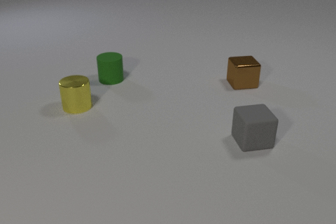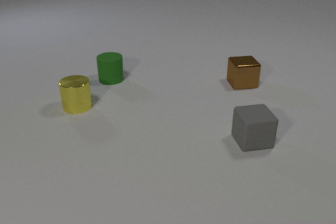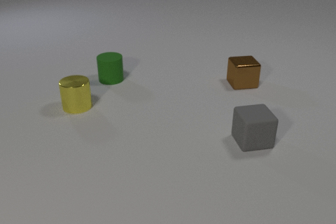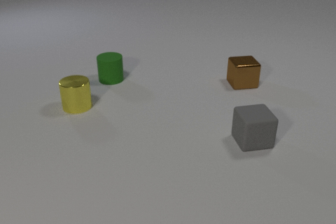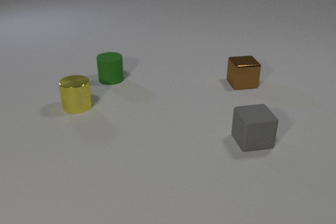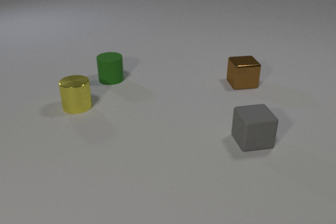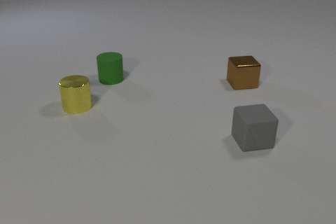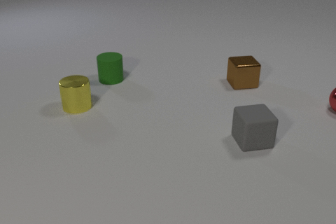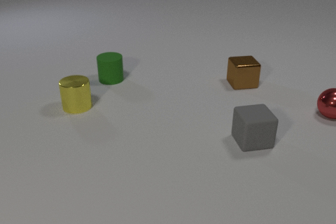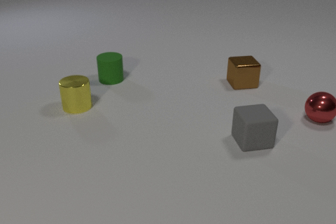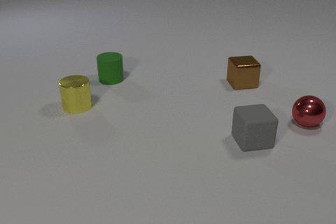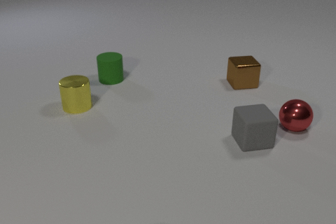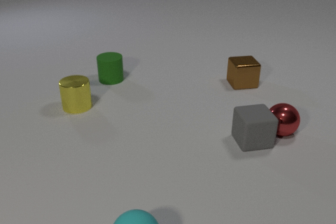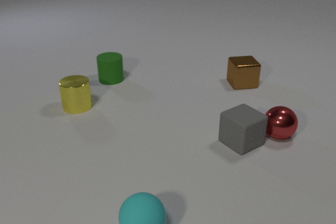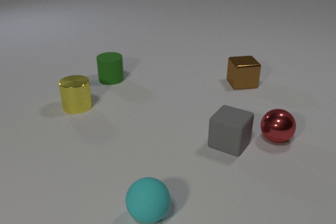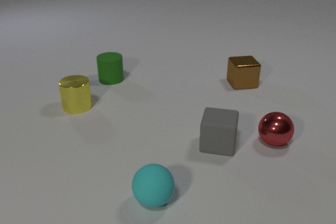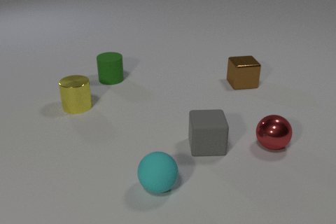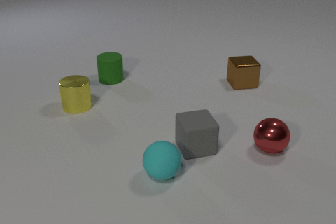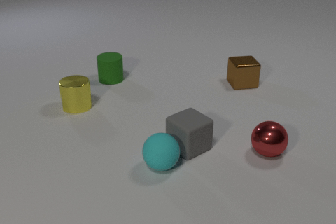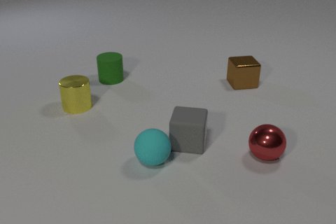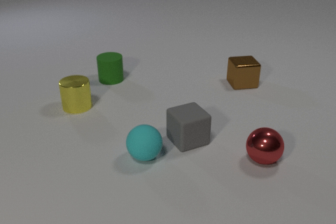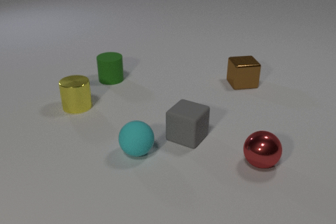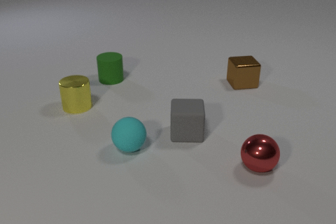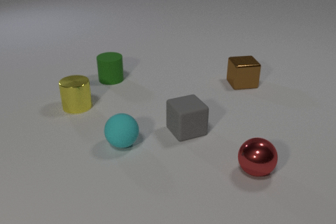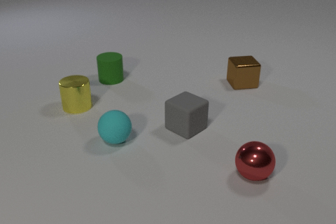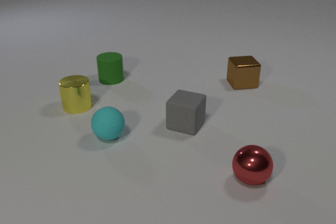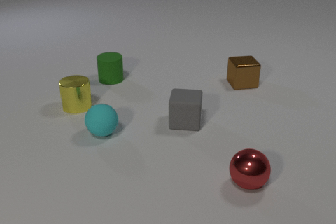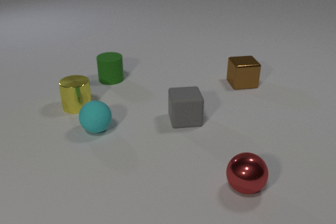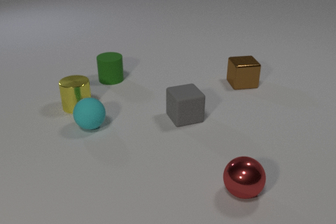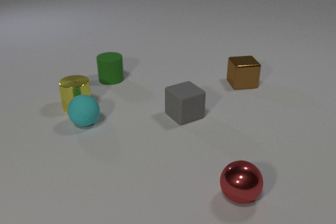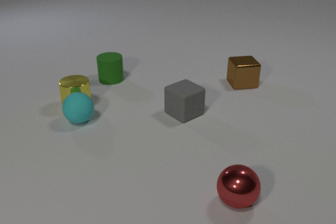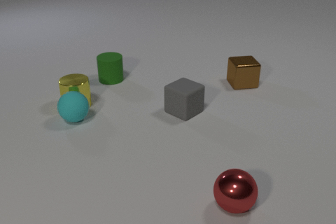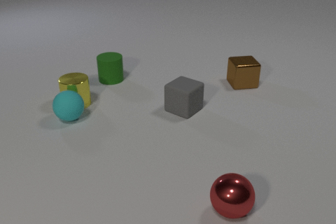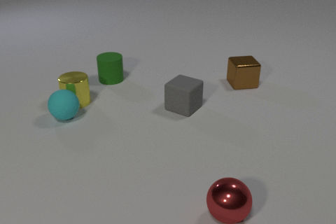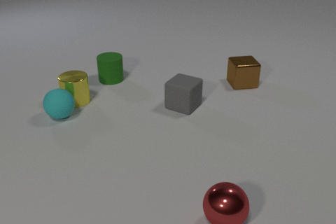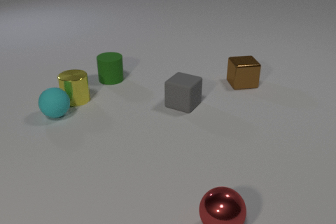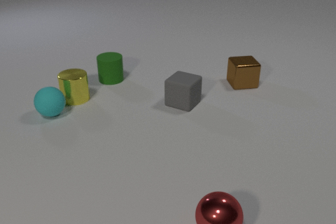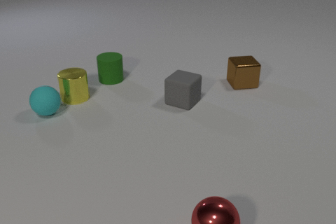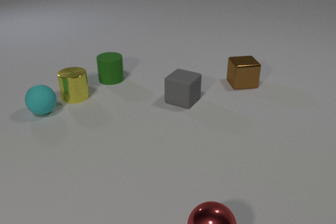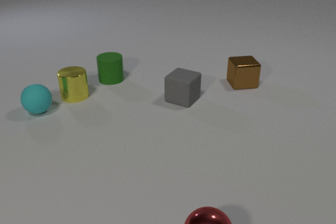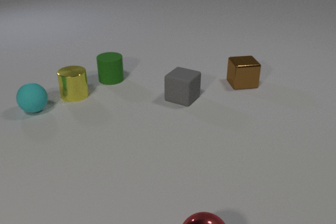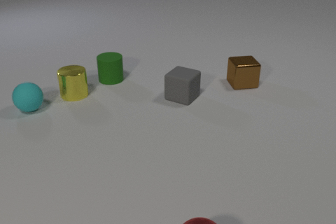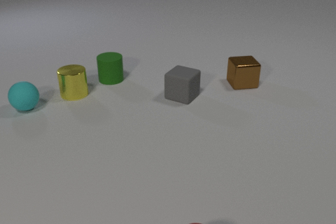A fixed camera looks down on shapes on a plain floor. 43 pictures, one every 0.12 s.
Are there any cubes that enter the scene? no.
What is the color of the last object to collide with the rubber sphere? yellow.
How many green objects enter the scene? 0.
0.00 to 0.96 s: The red metal sphere comes in at the right edge, rolls toward the camera and to the left.
0.96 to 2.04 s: The red metal sphere rolls toward the camera and to the left. The gray rubber cube slides to the left. The cyan rubber sphere comes in at the bottom edge, rolls away from the camera. The red metal sphere and the gray rubber cube collide.
2.04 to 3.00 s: The red metal sphere rolls toward the camera. The gray rubber cube slides away from the camera. The cyan rubber sphere rolls away from the camera and to the left. The gray rubber cube and the cyan rubber sphere collide.
3.00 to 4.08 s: The red metal sphere rolls toward the camera. The gray rubber cube slides away from the camera. The cyan rubber sphere rolls away from the camera and to the left. The yellow metal cylinder slides away from the camera. The cyan rubber sphere and the yellow metal cylinder collide.
4.08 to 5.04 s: The red metal sphere rolls toward the camera and to the left. The gray rubber cube slides away from the camera. The cyan rubber sphere rolls to the left and away from the camera. The yellow metal cylinder slides away from the camera.
